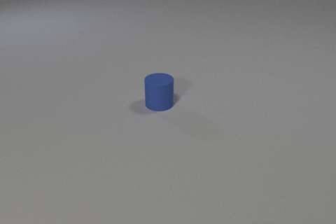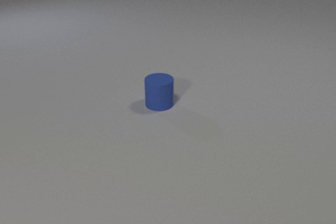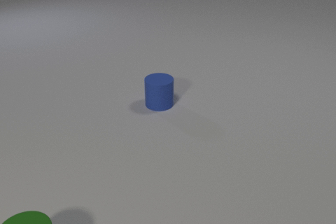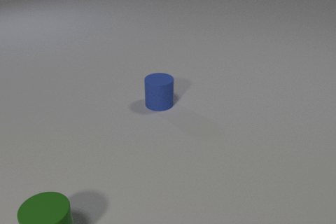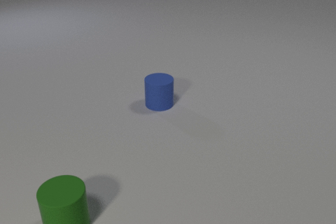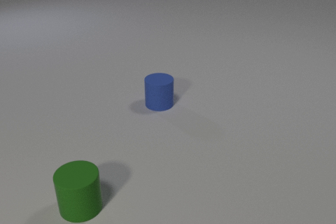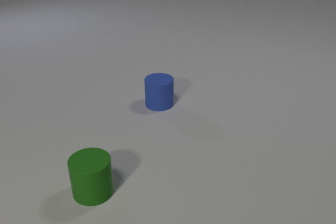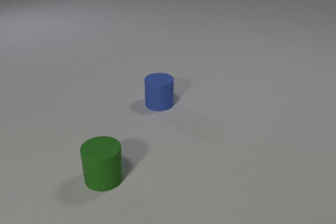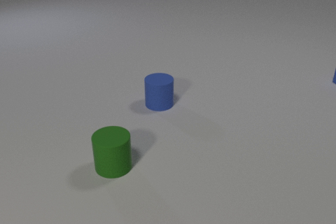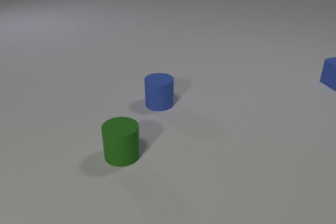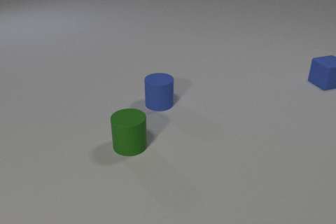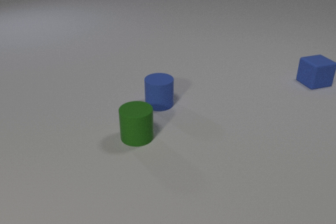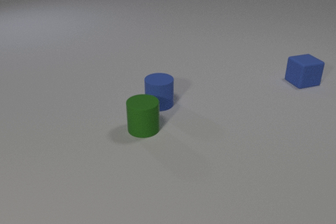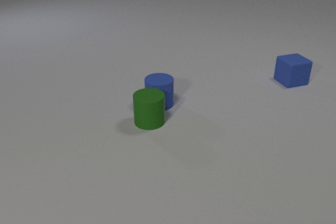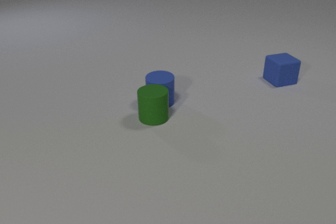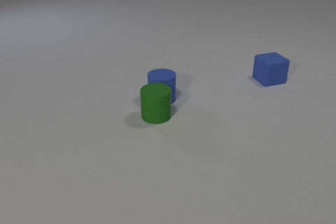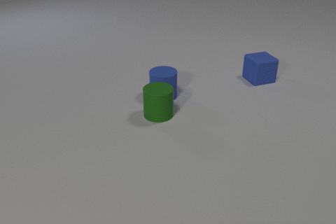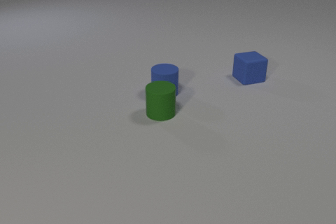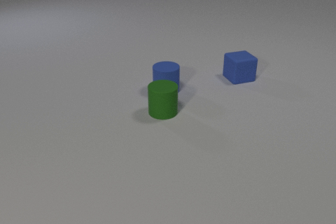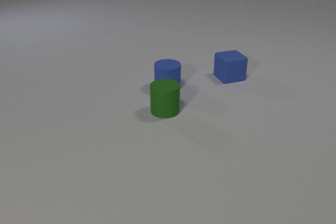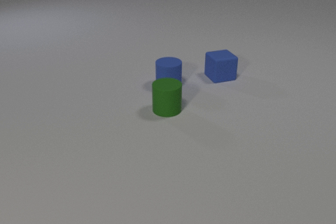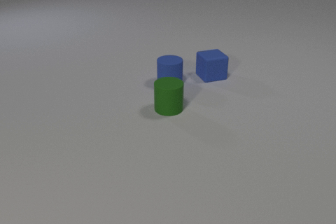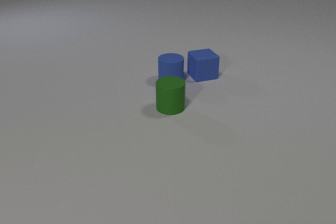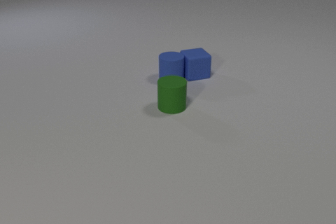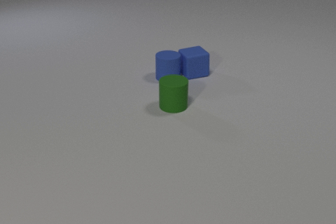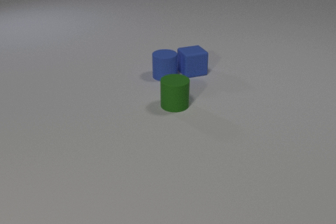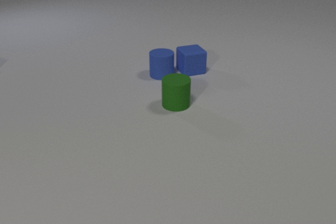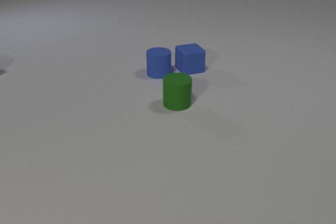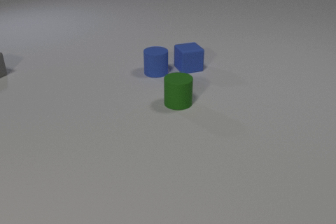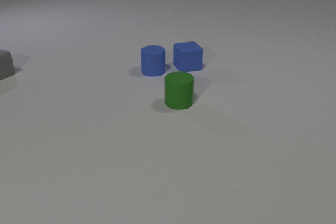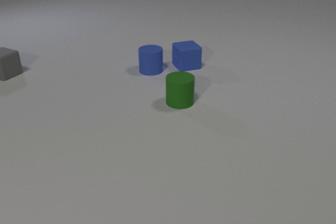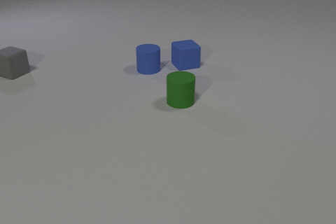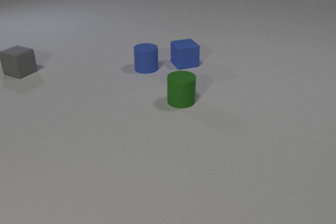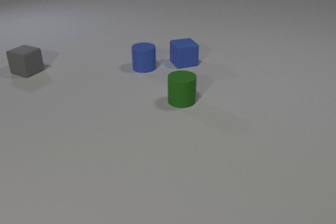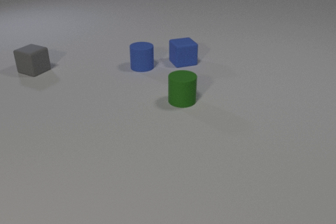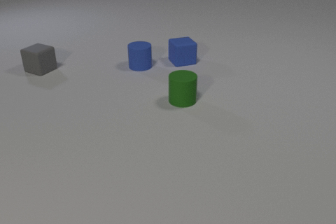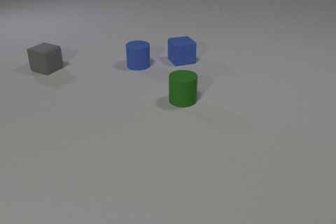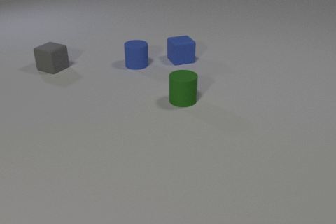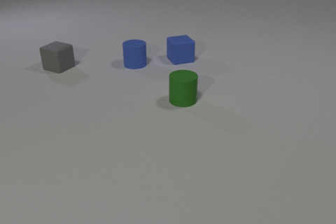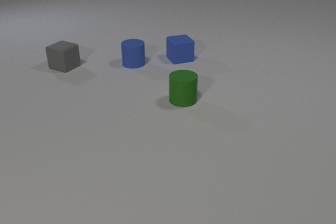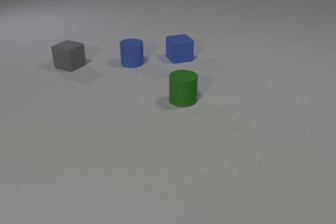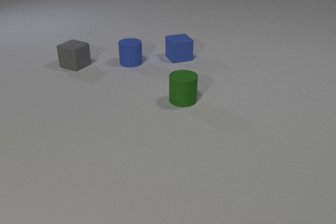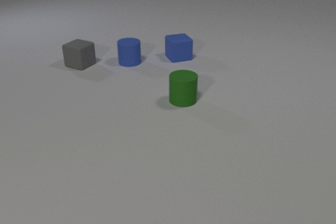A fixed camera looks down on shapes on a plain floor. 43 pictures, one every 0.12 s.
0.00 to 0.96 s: The green rubber cylinder comes in at the bottom edge, slides away from the camera and to the right.
0.96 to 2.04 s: The green rubber cylinder slides away from the camera and to the right. The blue rubber cylinder slides away from the camera. The blue rubber cube slides to the left. The green rubber cylinder and the blue rubber cylinder collide.
2.04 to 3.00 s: The green rubber cylinder slides away from the camera and to the right. The blue rubber cylinder slides away from the camera. The blue rubber cube slides to the left. The blue rubber cylinder and the blue rubber cube collide.
3.00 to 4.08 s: The green rubber cylinder slides away from the camera and to the right. The blue rubber cylinder slides to the left and away from the camera. The blue rubber cube slides away from the camera. The gray rubber cube comes in at the left edge, slides to the right.
4.08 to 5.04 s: The blue rubber cylinder slides away from the camera and to the left. The blue rubber cube slides away from the camera. The gray rubber cube slides to the right.
What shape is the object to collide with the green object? cylinder.
What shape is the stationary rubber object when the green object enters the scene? cylinder.
How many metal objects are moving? 0.
